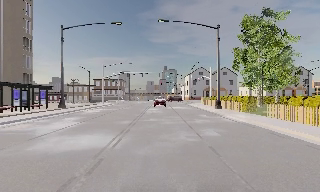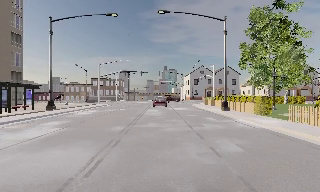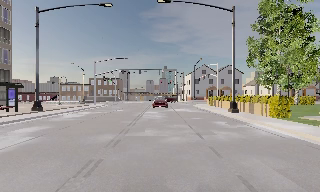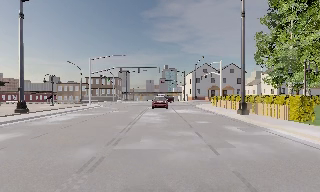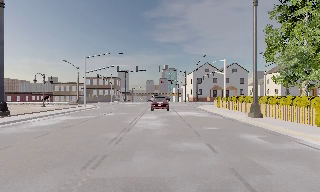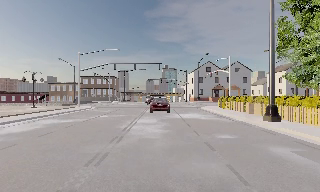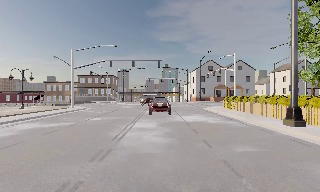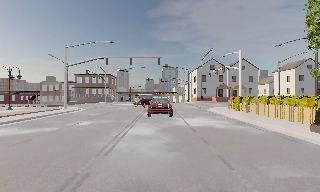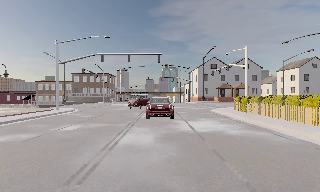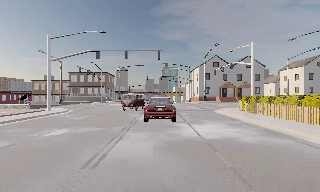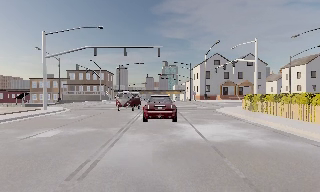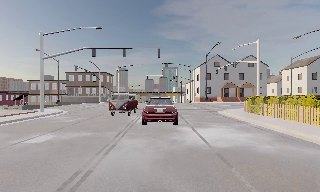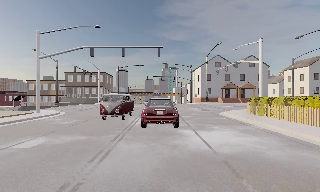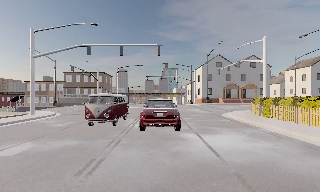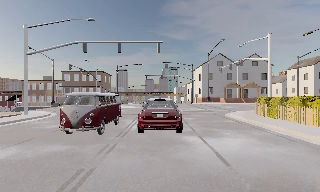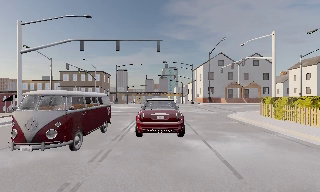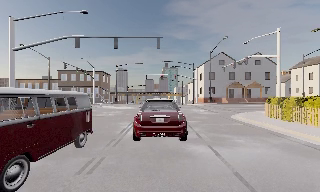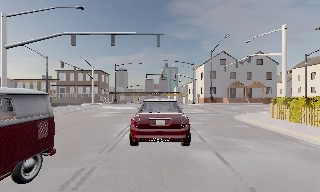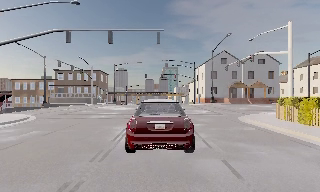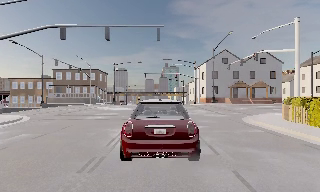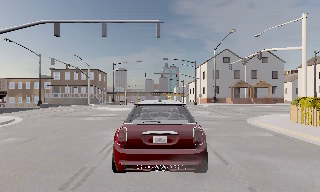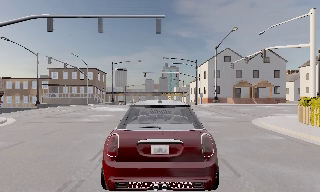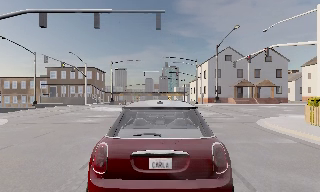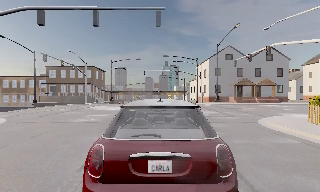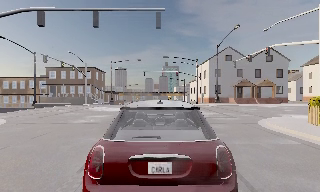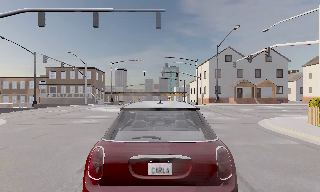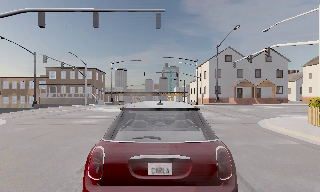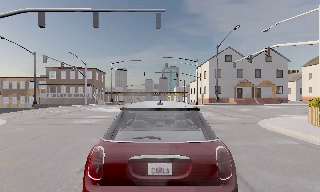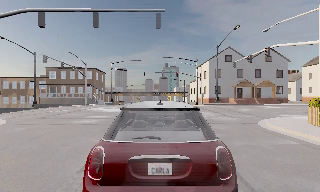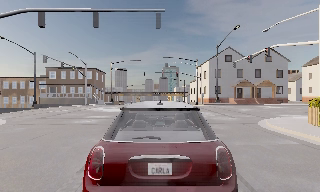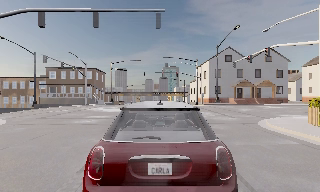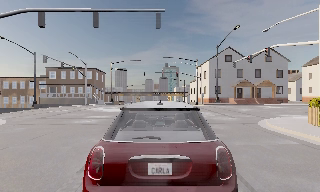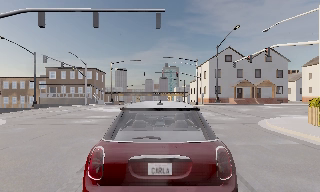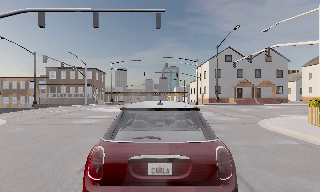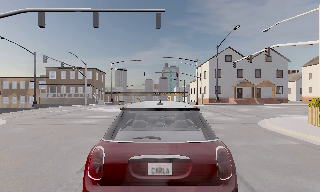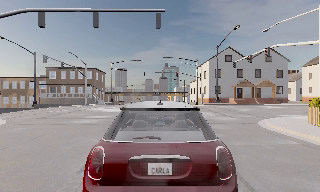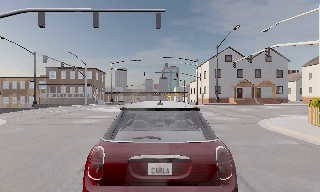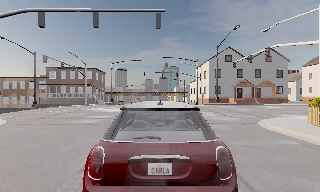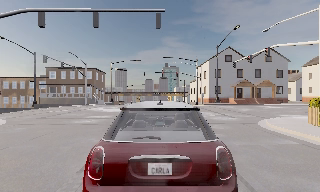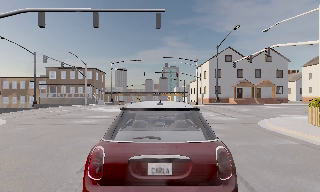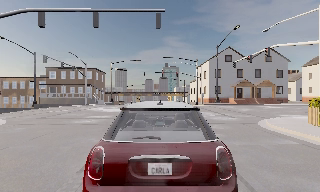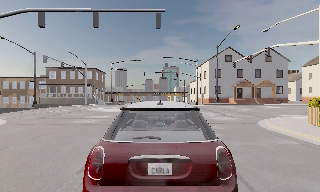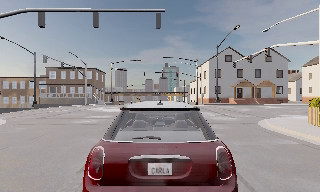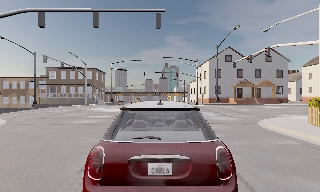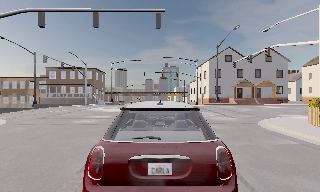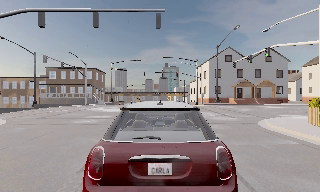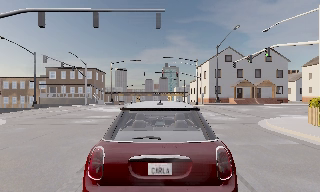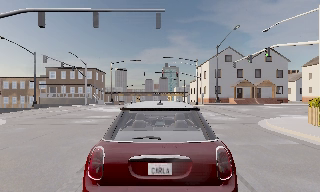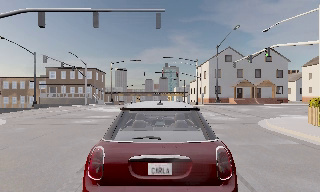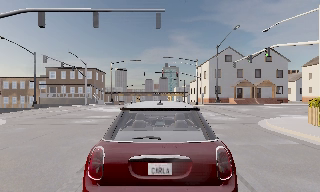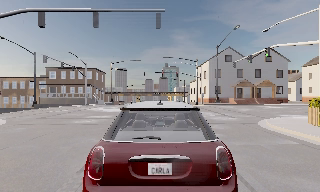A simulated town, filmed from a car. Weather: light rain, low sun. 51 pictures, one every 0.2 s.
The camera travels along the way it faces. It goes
forward.
0.0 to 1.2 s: The camera travels forward, about 11 m, so what stands in front looms larger.
1.2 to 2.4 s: The camera travels forward, about 6 m, so what stands in front looms larger. It loses speed.
2.4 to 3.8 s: The camera travels forward, about 4.5 m, so what stands in front looms larger.
3.8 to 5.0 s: The camera travels forward, about 2 m, so what stands in front looms larger. It loses speed.
5.0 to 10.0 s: The camera keeps its place and its aim.
The film runs forward here.
